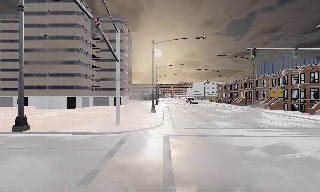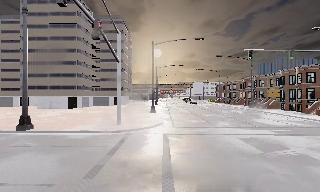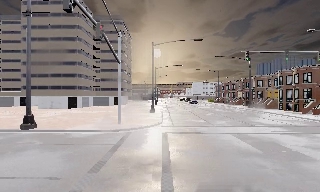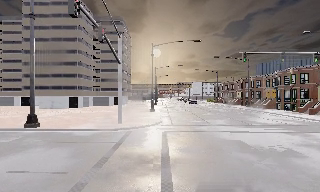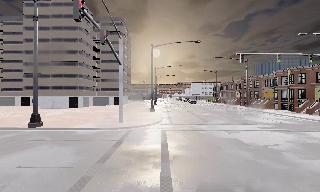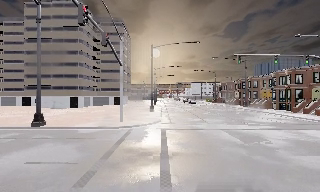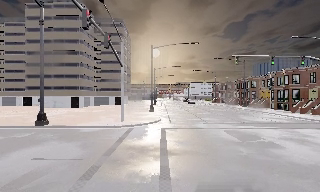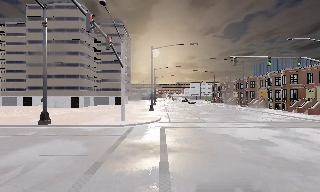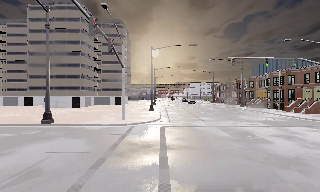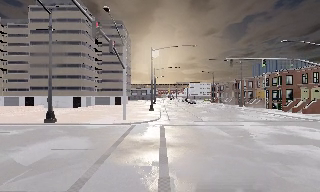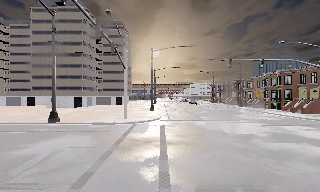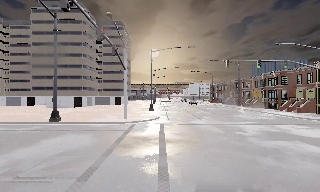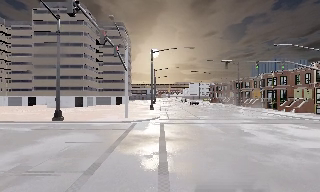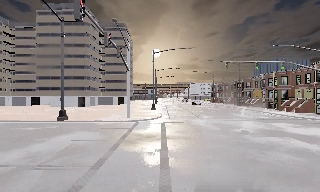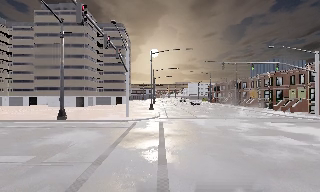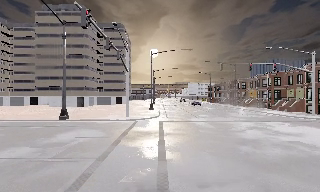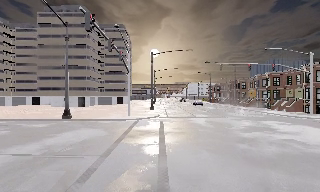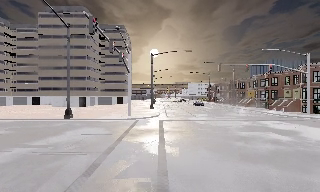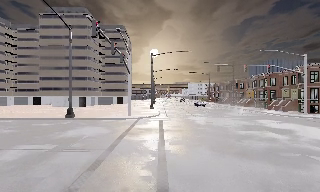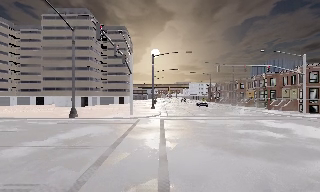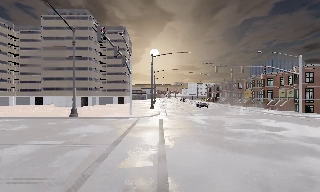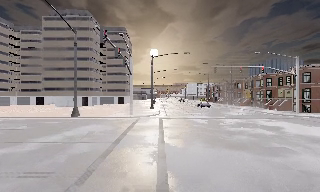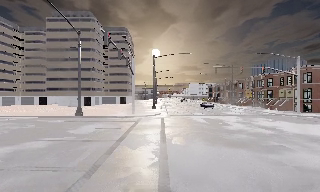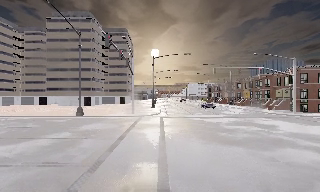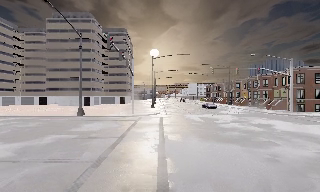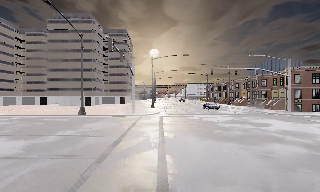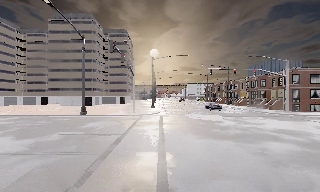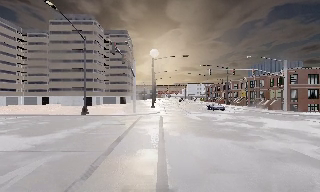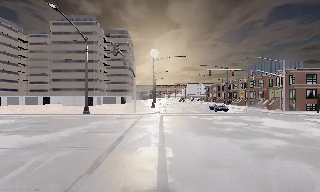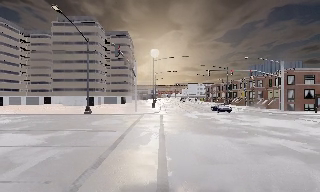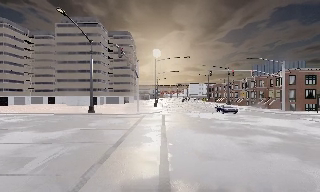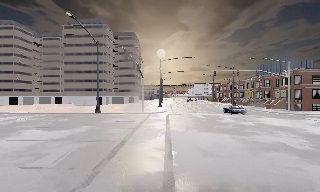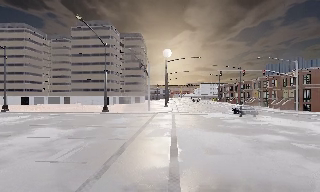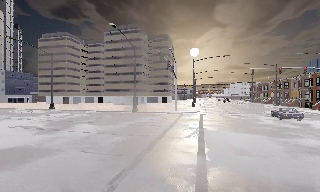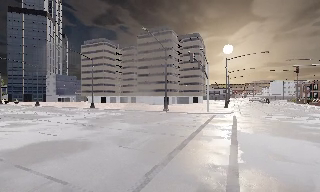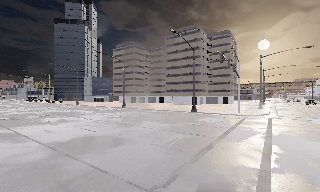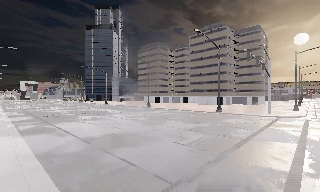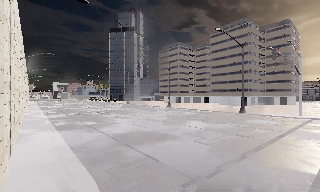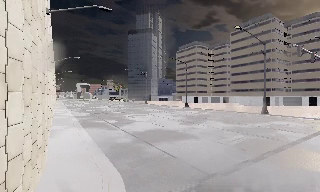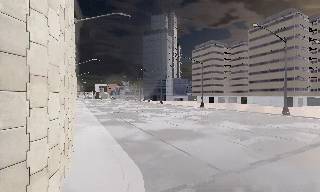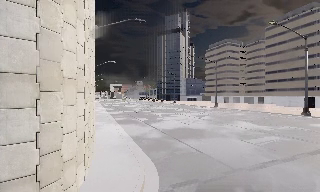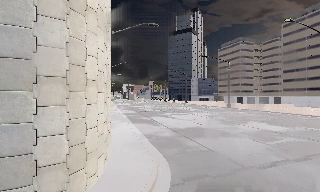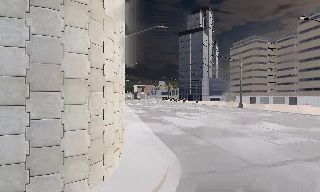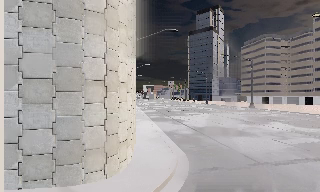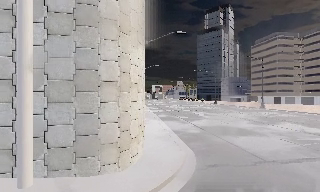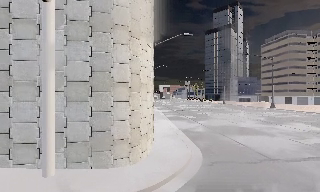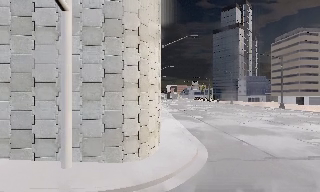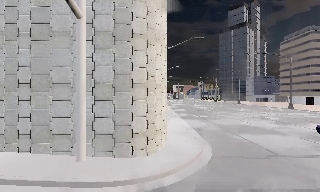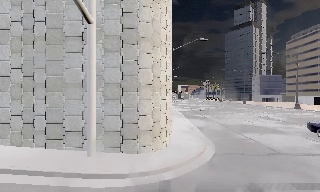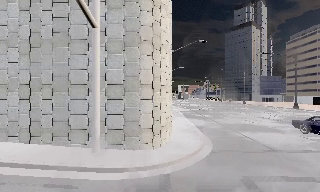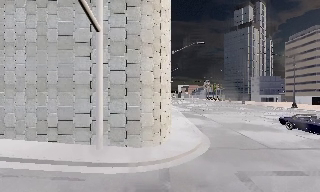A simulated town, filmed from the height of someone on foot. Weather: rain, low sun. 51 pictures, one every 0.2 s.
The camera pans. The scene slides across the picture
to the right.
The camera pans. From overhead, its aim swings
counterclockwise.
0.0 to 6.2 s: The camera travels backward, about 12 m, so what stands in front gets smaller.
6.2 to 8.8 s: The camera pans to its left, which is counterclockwise from overhead, by about 80 degrees. It travels backward, about 5 m.
8.8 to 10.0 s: The camera travels backward, about 2.5 m, so what stands in front gets smaller.
The film runs backward here.
